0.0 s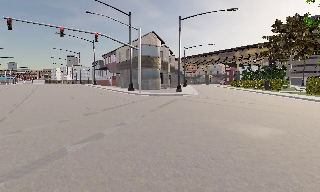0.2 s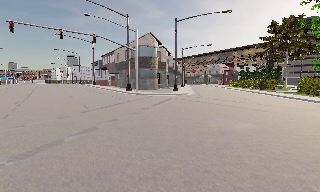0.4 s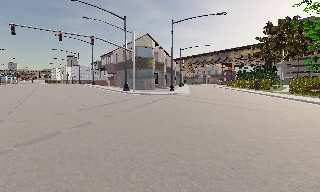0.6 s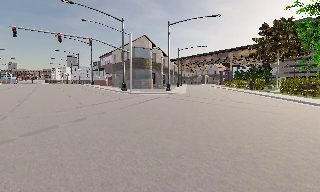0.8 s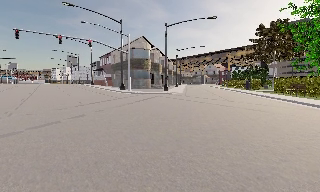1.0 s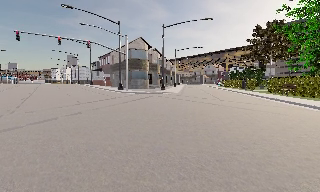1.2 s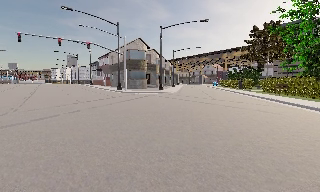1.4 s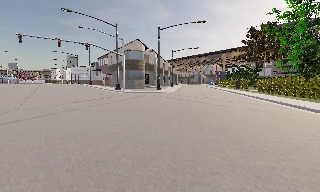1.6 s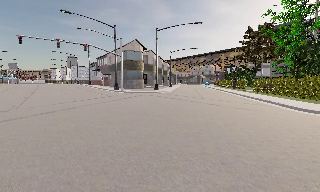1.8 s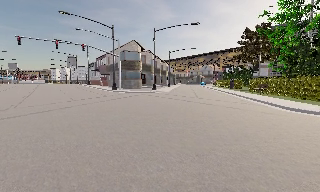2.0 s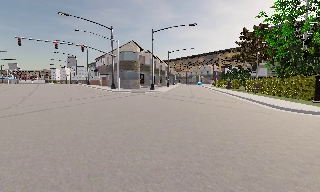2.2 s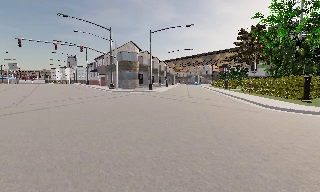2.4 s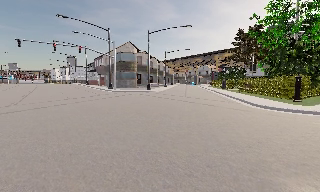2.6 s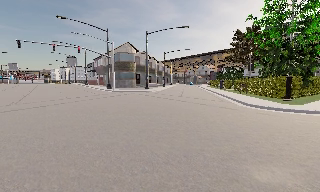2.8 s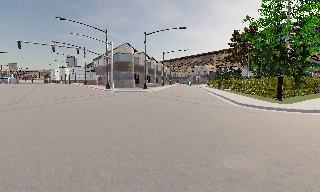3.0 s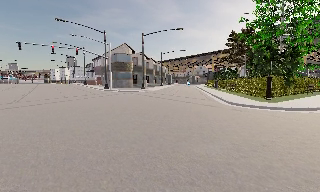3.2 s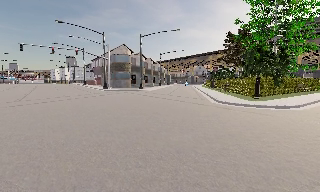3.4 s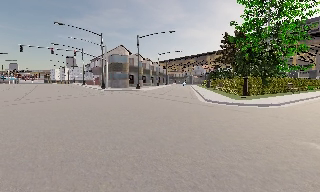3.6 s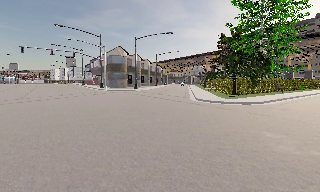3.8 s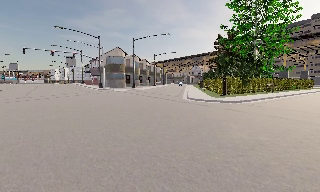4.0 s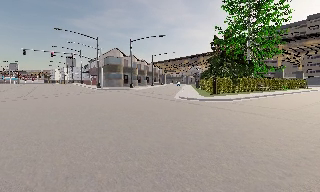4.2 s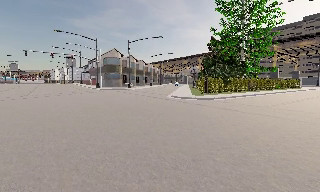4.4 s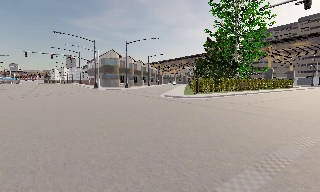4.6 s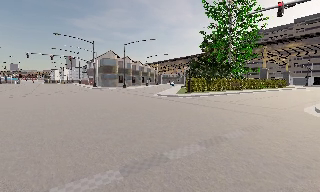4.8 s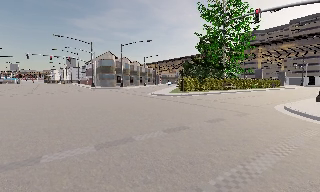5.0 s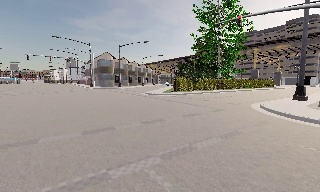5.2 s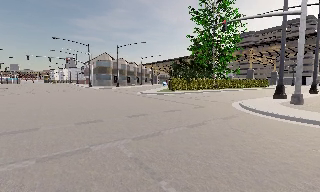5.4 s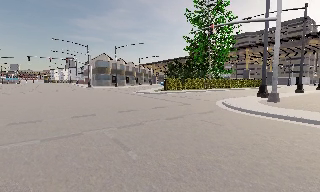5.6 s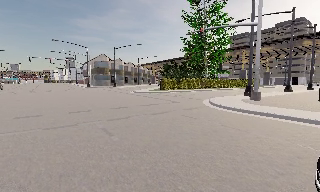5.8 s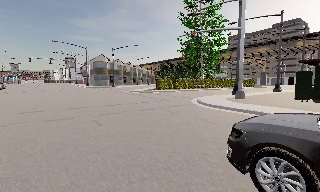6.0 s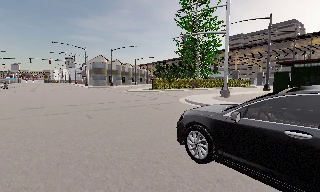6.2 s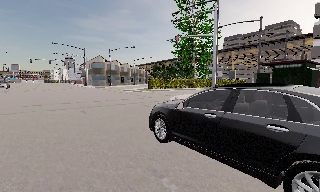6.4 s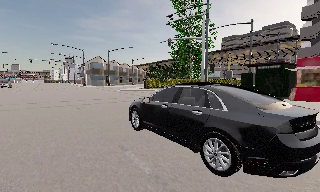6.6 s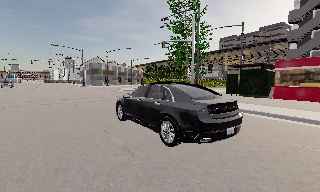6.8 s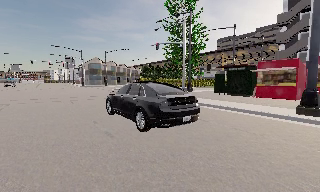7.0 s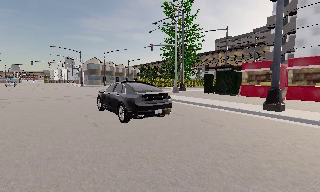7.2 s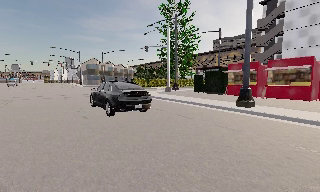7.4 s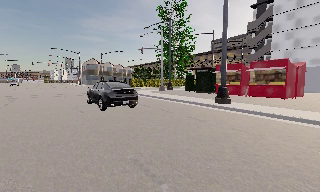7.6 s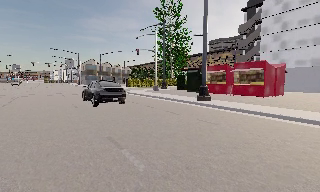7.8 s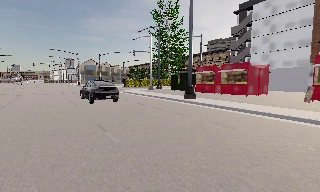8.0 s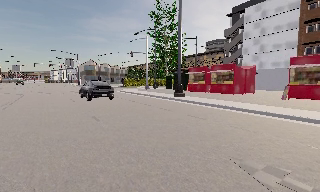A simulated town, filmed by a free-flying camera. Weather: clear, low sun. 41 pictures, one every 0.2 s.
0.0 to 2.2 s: The camera travels backward and to its right, about 7 m, so what stands in front gets smaller.
2.2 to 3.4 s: The camera travels backward and to its right, about 4 m, so what stands in front gets smaller. It gains speed.
3.4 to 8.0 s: The camera travels backward and to its right, about 30 m, so what stands in front gets smaller.
The film runs backward here.
